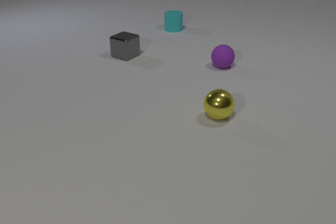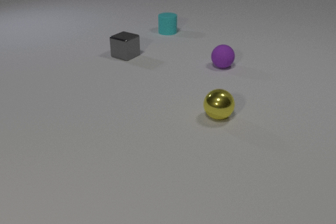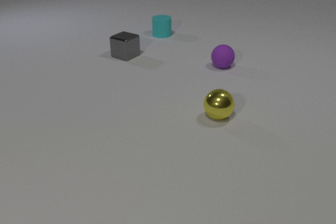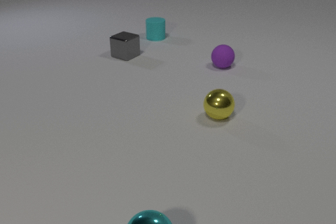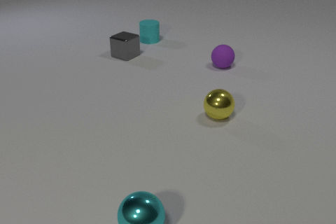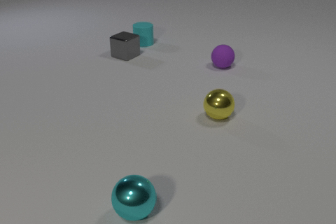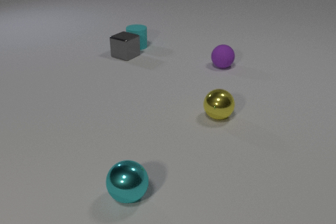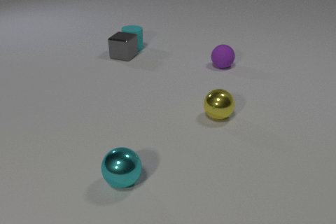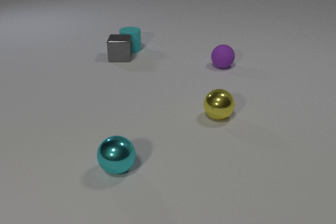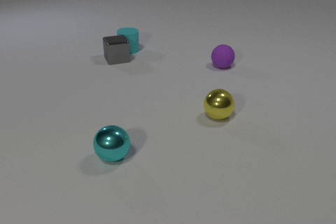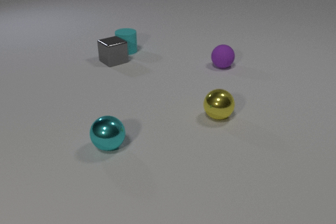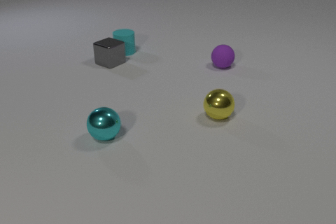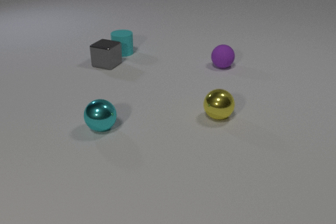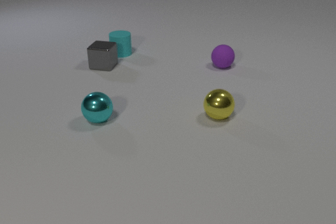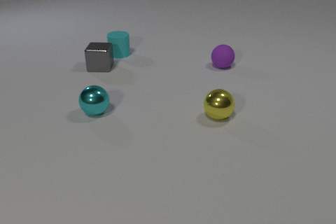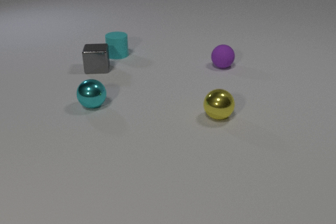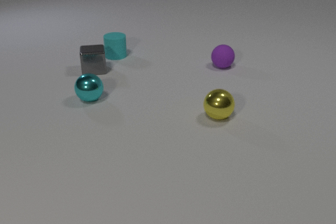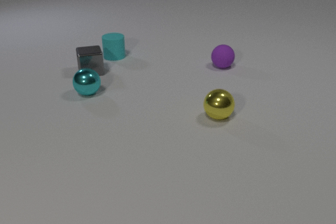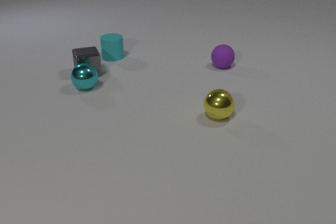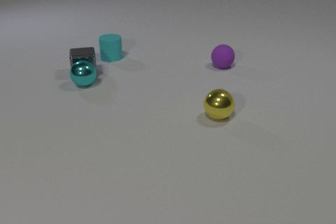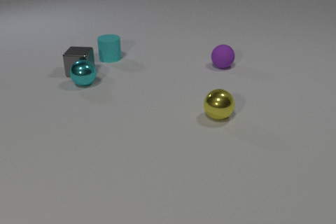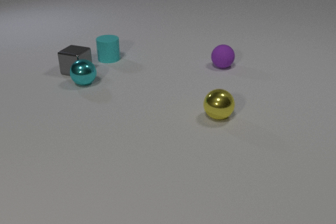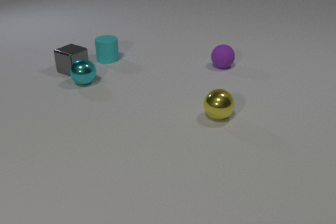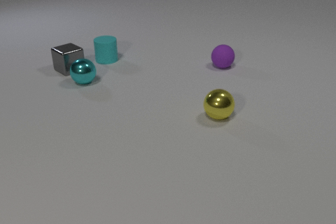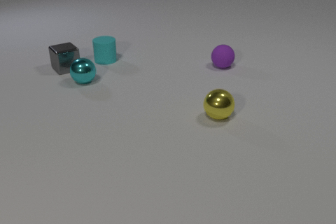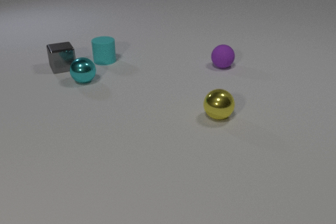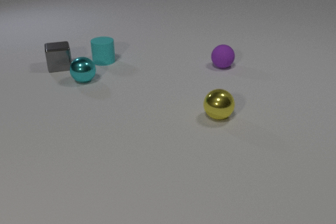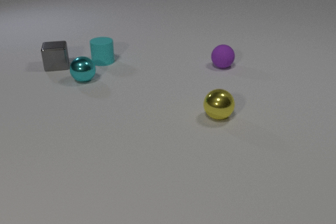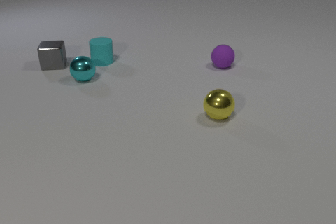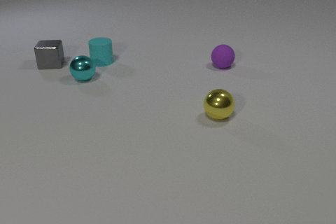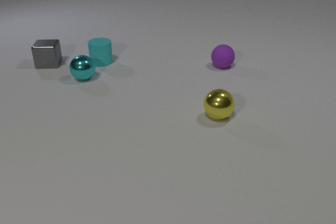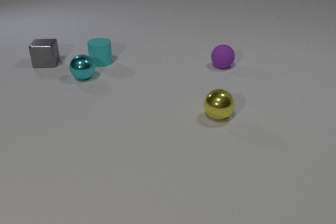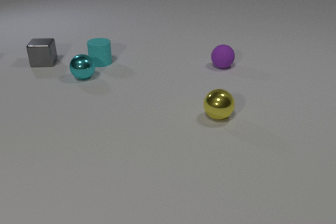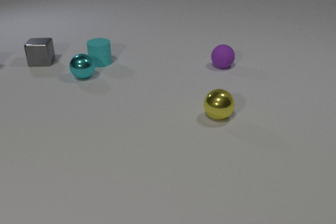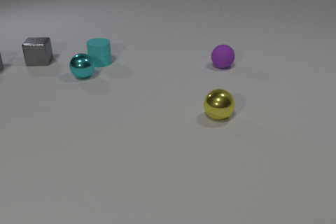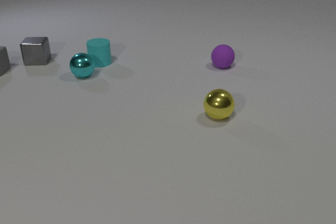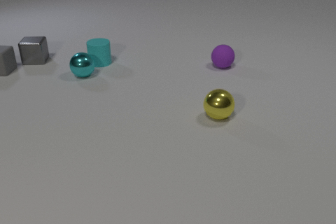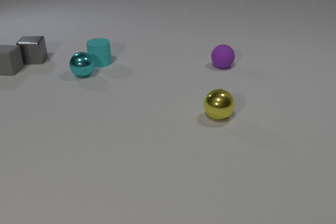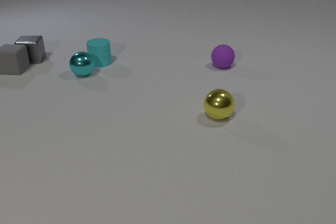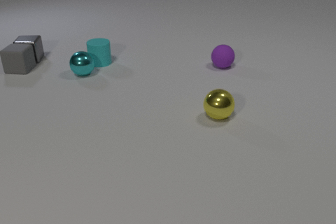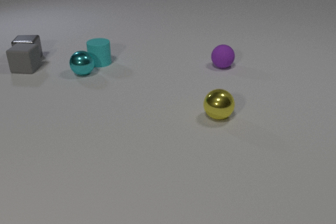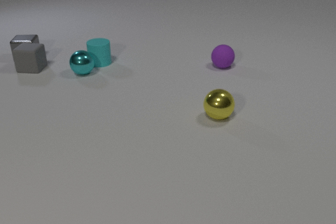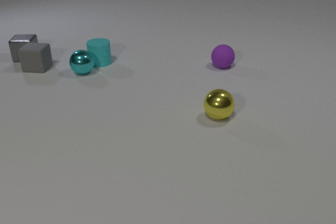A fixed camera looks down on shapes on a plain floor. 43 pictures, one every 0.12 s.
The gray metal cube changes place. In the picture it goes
to the left.
The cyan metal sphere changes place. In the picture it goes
away from the camera.
0.00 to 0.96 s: The cyan rubber cylinder slides toward the camera and to the left. The gray metal cube slides toward the camera and to the left, spins so that its near face slides to the right, counterclockwise seen from above. The cyan metal sphere comes in at the bottom edge, rolls away from the camera. The cyan rubber cylinder and the gray metal cube collide.
0.96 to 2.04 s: The cyan rubber cylinder slides toward the camera and to the left. The gray metal cube slides toward the camera and to the left, spins counterclockwise seen from above by about 105 degrees, its near face sliding to the right. The cyan metal sphere rolls away from the camera.
2.04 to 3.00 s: The cyan rubber cylinder slides toward the camera and to the left. The gray metal cube slides to the left and away from the camera, spins so that its near face slides to the left, clockwise seen from above. The cyan metal sphere rolls away from the camera. The gray metal cube and the cyan metal sphere collide.
3.00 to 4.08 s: The cyan rubber cylinder slides toward the camera and to the left. The gray metal cube slides away from the camera and to the left, spins clockwise seen from above by about 15 degrees, its near face sliding to the left. The gray rubber cube comes in at the left edge. The cyan metal sphere rolls away from the camera.
4.08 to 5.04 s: The gray metal cube slides away from the camera and to the left. The gray rubber cube slides to the right. The cyan metal sphere rolls away from the camera.
Are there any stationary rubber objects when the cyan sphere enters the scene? yes.
What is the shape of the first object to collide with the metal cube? cylinder.
What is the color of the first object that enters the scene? cyan.
